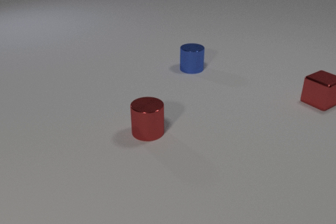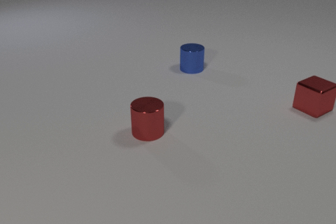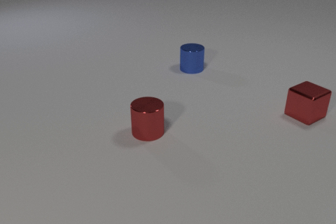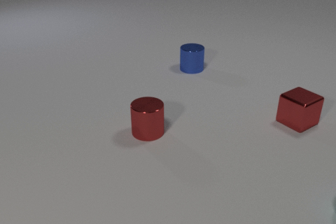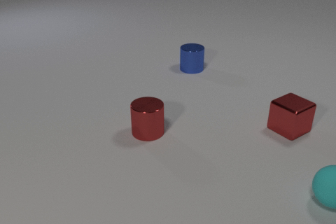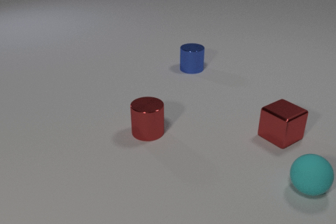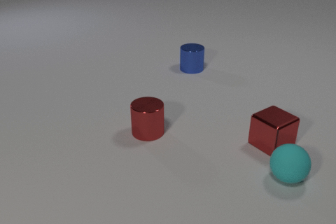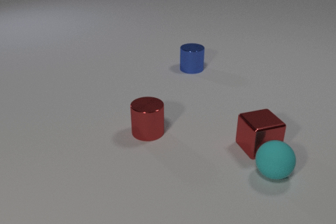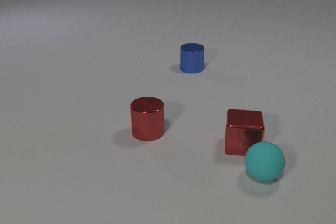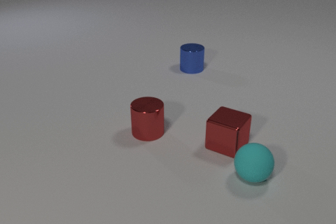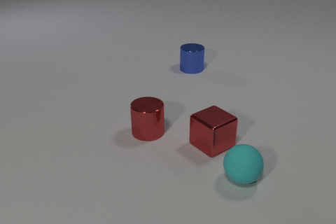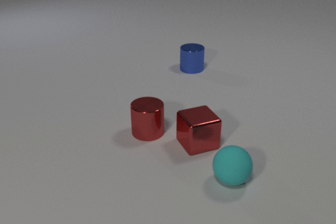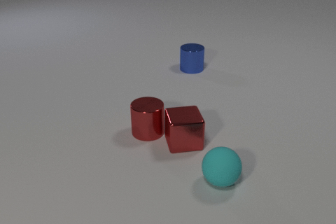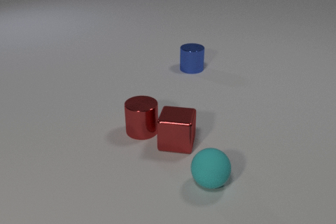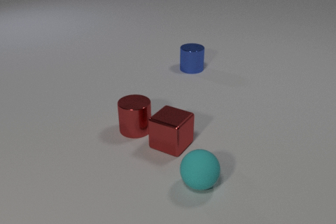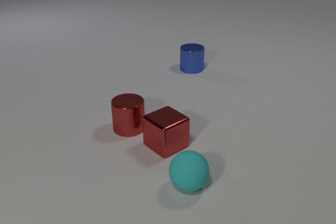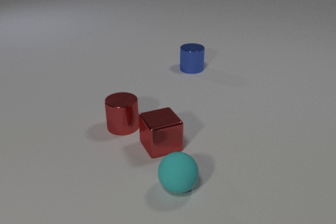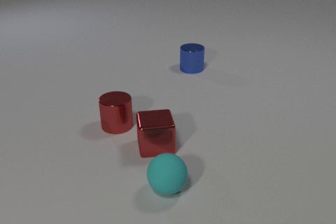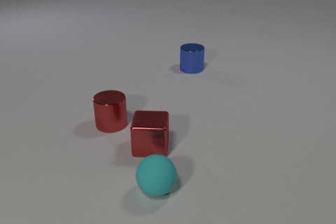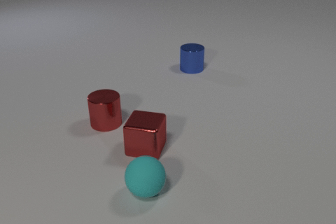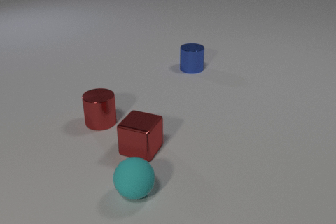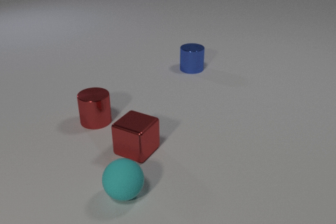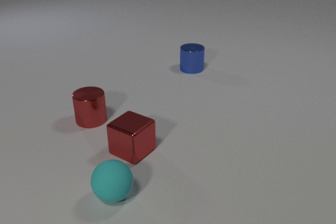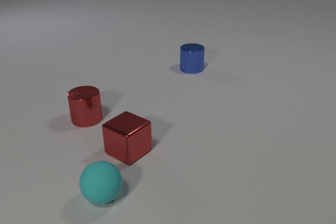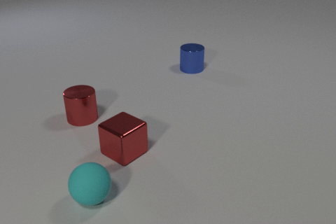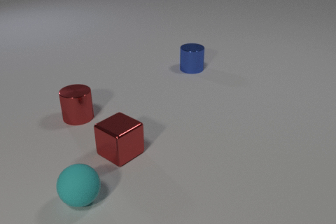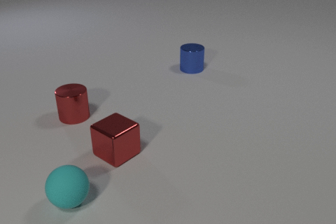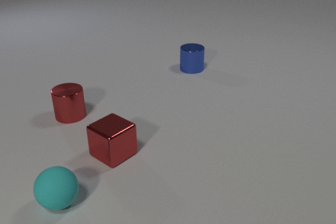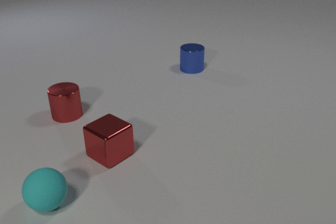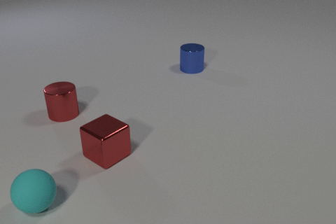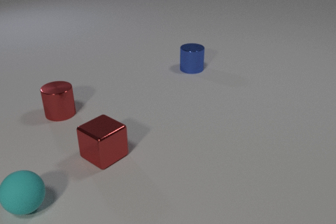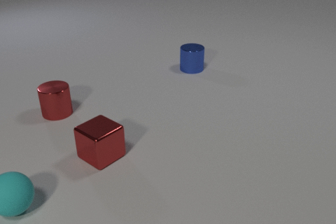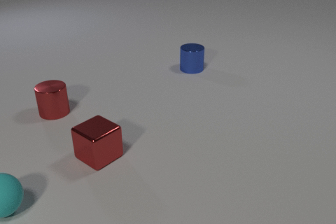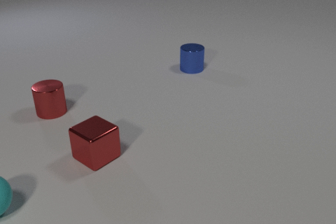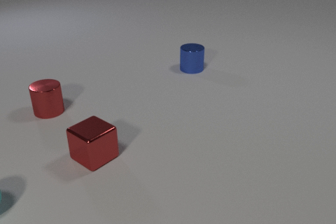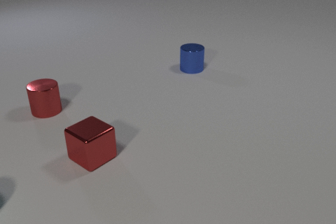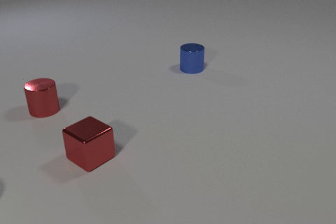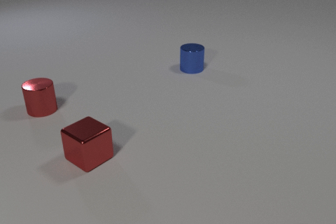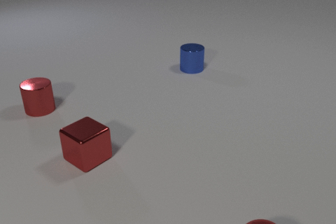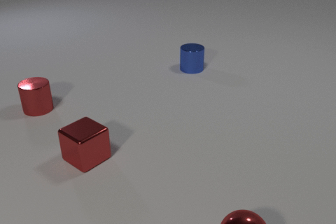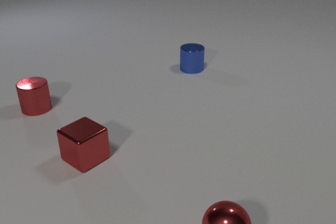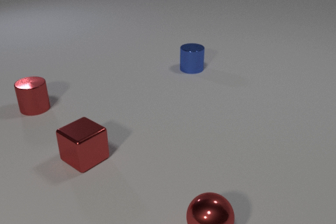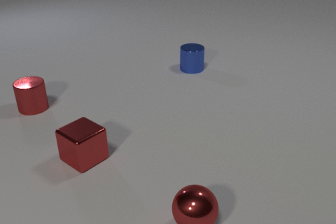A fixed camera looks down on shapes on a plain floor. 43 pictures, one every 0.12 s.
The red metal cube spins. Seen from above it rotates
clockwise.
The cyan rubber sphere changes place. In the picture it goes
to the left.
0.00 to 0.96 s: The cyan rubber sphere comes in at the right edge, rolls to the left. The red metal cube slides toward the camera and to the left, spins so that its near face slides to the left, clockwise seen from above. The cyan rubber sphere and the red metal cube collide.
0.96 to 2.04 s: The cyan rubber sphere rolls to the left. The red metal cube slides to the left, spins so that its near face slides to the left, clockwise seen from above. The red metal cylinder slides to the left and away from the camera. The red metal cube and the red metal cylinder collide.
2.04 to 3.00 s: The cyan rubber sphere rolls to the left. The red metal cube slides to the left, spins so that its near face slides to the left, clockwise seen from above. The red metal cylinder slides to the left and away from the camera.
3.00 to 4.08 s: The cyan rubber sphere rolls to the left. The red metal cube slides to the left. The red metal cylinder slides to the left and away from the camera.
4.08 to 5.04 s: The red metal cube slides to the left. The red metal cylinder slides to the left and away from the camera. The red metal sphere comes in at the bottom edge, rolls to the left and away from the camera.
Are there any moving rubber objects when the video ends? no.
How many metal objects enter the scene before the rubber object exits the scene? 0.
What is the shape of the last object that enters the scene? sphere.
